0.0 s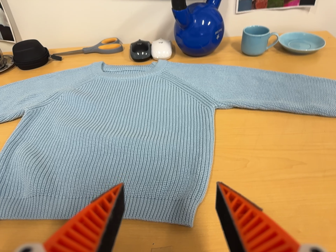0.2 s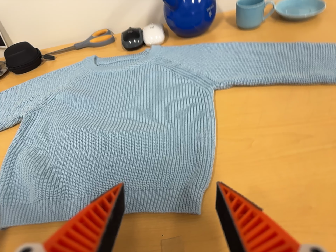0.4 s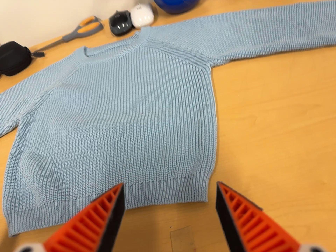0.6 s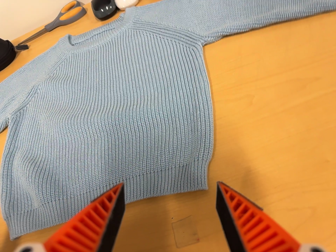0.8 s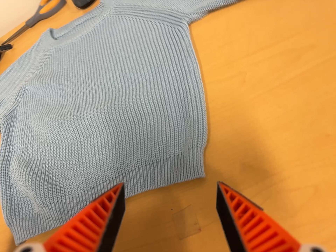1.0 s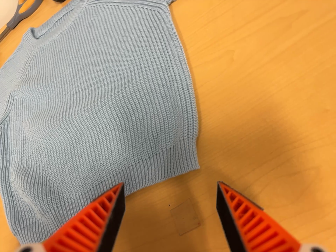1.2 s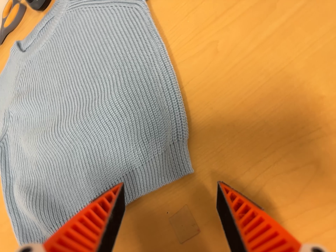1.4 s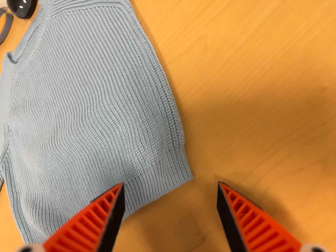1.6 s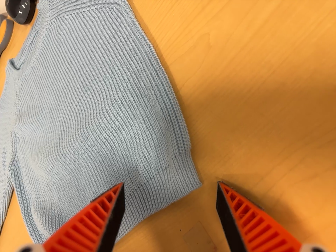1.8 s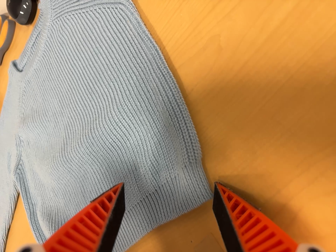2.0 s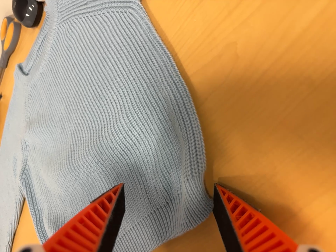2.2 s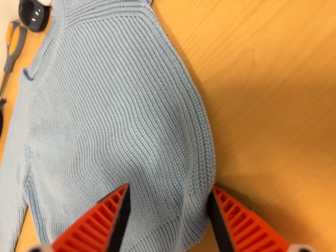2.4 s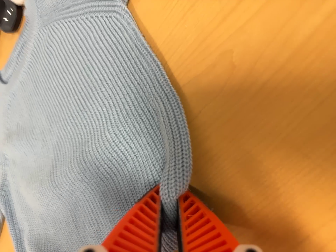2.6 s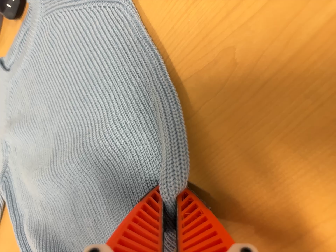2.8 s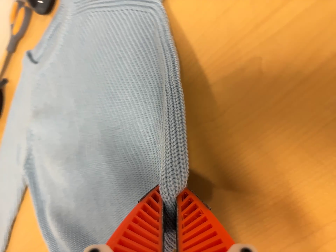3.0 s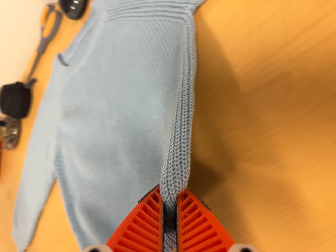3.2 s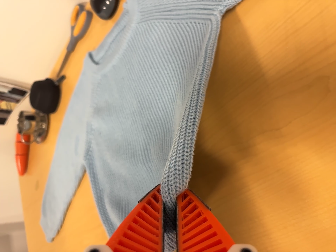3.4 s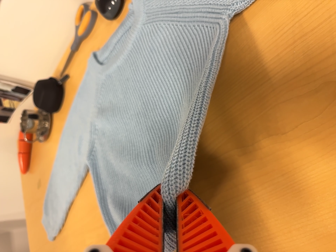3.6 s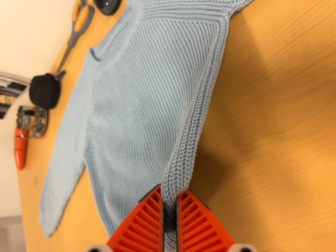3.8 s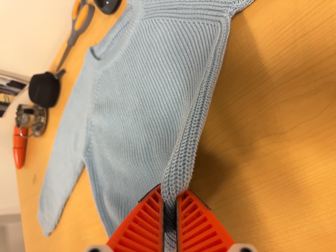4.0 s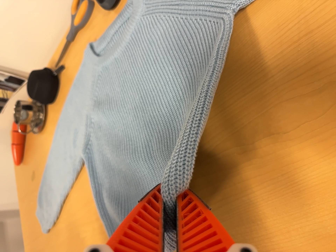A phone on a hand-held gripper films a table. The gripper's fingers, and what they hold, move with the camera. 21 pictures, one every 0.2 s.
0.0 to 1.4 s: The camera pans to its left by about 10 degrees. It travels to its right, forward and toward the top of its view, about 18 cm. Its aim tips toward the bottom of its view by about 25 degrees, and the scene shifts upward. It rolls about its line of sight by about 45 degrees, and the scene rotates counterclockwise.
1.4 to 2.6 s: The camera travels forward and toward the top of its view, about 7 cm, so what stands in front looms larger.
2.6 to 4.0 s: The camera travels to its left and backward, about 9 cm, so close, fixed things drift to the right.
The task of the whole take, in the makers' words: fold up.
The film runs forward here.
